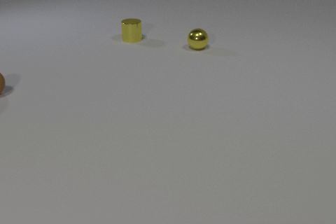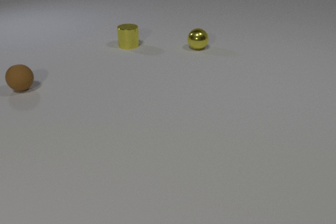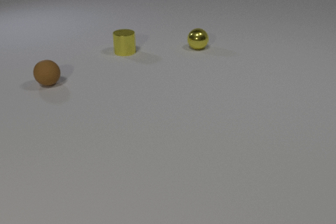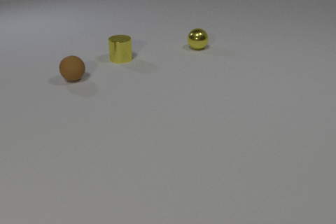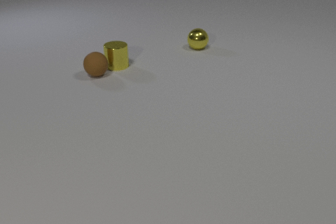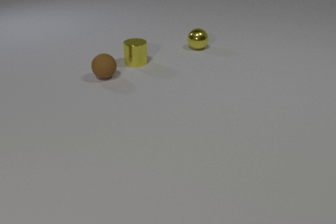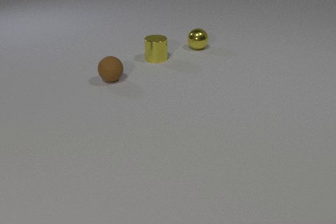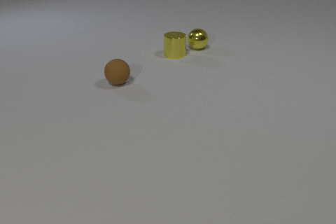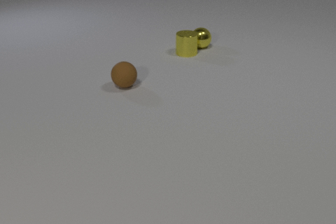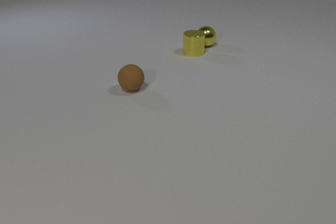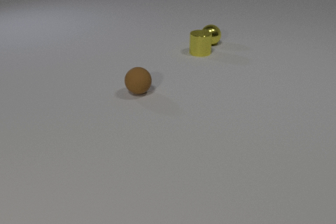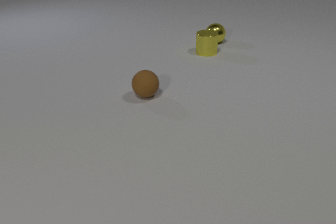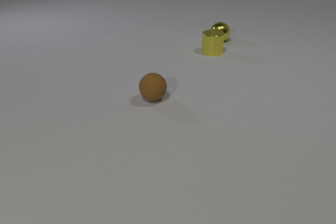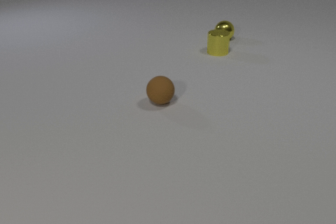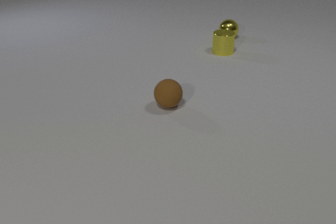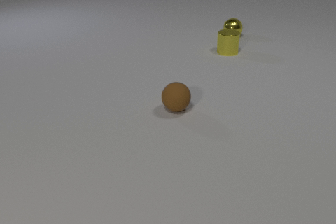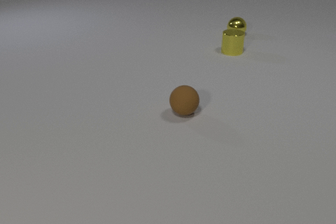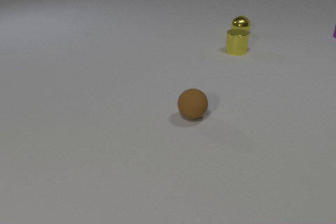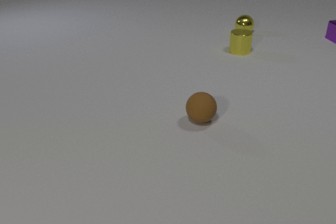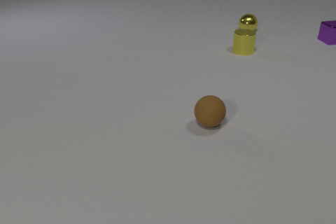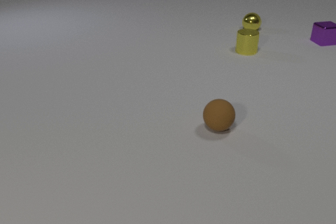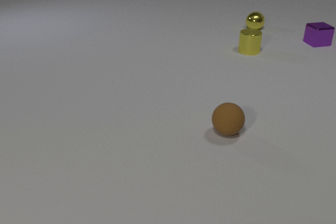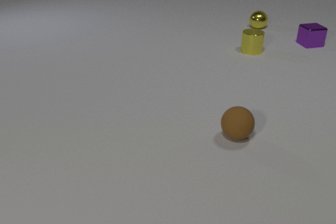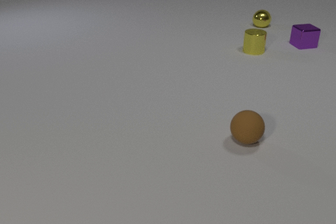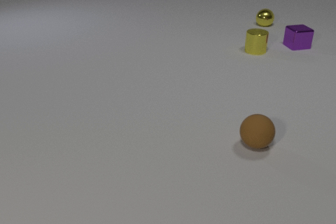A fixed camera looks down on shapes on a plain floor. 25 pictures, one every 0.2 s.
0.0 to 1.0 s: The yellow metal cylinder slides toward the camera. The brown rubber sphere rolls to the right. The yellow metal cylinder and the brown rubber sphere collide.
1.0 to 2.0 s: The yellow metal cylinder slides to the right and away from the camera. The brown rubber sphere rolls toward the camera and to the right. The yellow metal sphere rolls away from the camera and to the right. The yellow metal cylinder and the yellow metal sphere collide.
2.0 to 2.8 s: The yellow metal cylinder slides to the right. The brown rubber sphere rolls to the right and toward the camera. The yellow metal sphere rolls away from the camera and to the right.
2.8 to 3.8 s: The yellow metal cylinder slides to the right. The brown rubber sphere rolls to the right and toward the camera. The yellow metal sphere rolls away from the camera and to the right. The purple metal cube comes in at the right edge, slides to the left and toward the camera.
3.8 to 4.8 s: The yellow metal cylinder slides to the right. The brown rubber sphere rolls to the right and toward the camera. The yellow metal sphere rolls away from the camera and to the right. The purple metal cube slides to the left and toward the camera.
Are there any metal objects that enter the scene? yes.
How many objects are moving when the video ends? 4.
What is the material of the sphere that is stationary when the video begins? metal.
